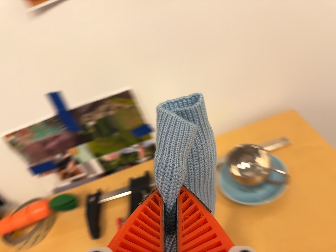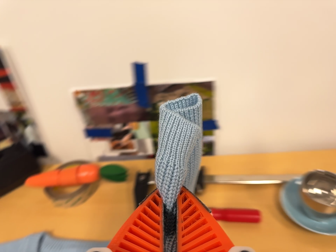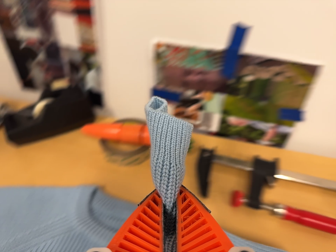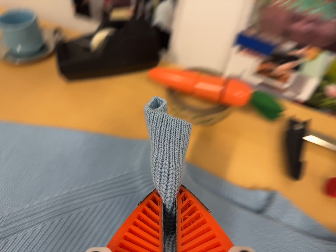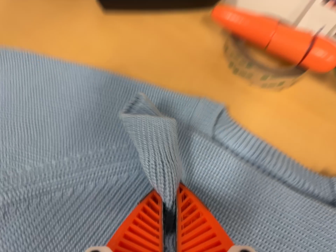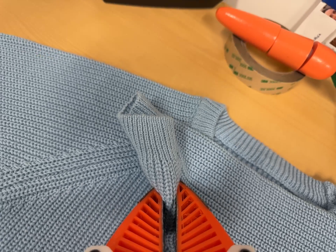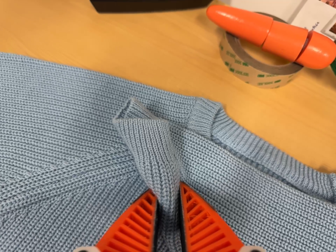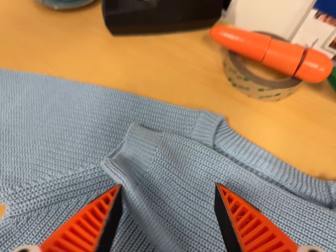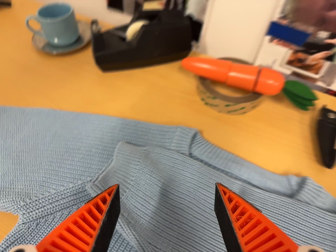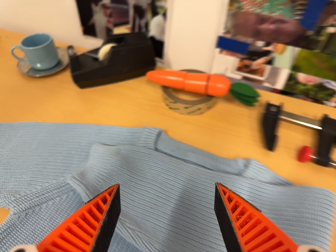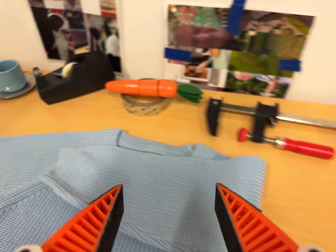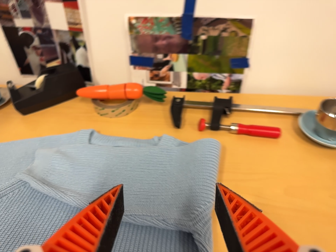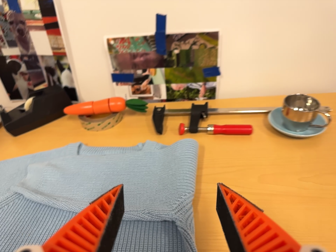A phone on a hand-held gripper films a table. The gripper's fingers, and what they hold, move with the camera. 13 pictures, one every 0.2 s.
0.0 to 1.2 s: The camera pans to its left by about 10 degrees. It travels to its left and forward, about 40 cm, so close, fixed things drift to the right. Its aim tips toward the bottom of its view by about 25 degrees, and the scene shifts upward. It rolls about its line of sight by about 45 degrees, and the scene rotates clockwise.
1.2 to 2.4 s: The camera travels backward, to its right and toward the bottom of its view, about 38 cm, so what stands in front gets smaller. Its aim tips toward the top of its view by about 25 degrees. It rolls about its line of sight by about 25 degrees, and the scene rotates counterclockwise.
The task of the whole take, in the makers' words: right arm across.
The film runs forward here.
